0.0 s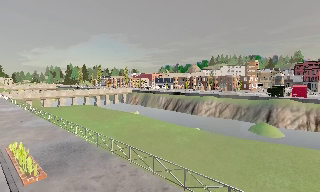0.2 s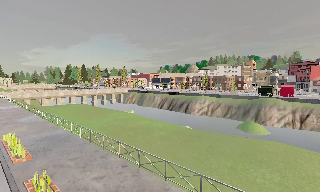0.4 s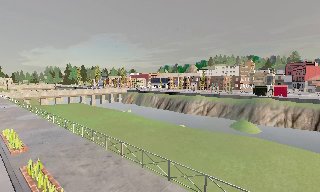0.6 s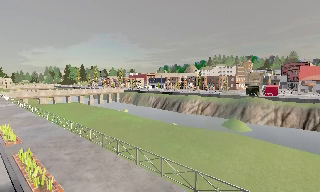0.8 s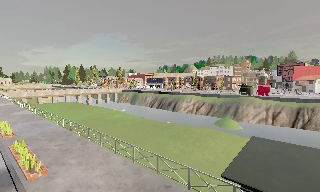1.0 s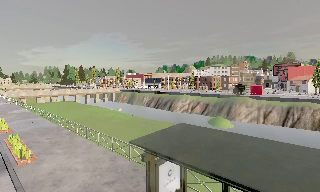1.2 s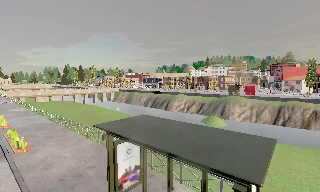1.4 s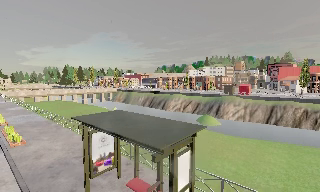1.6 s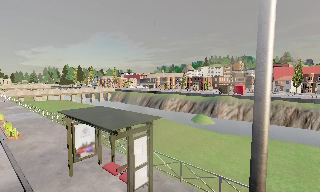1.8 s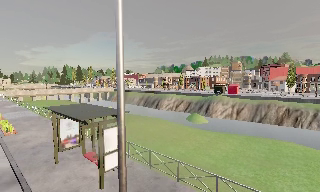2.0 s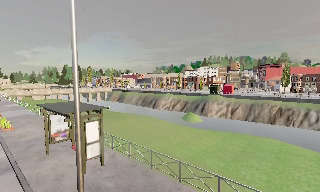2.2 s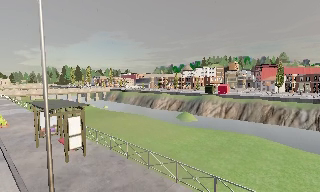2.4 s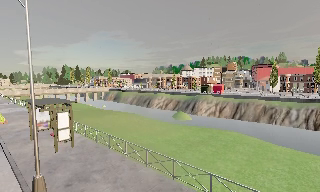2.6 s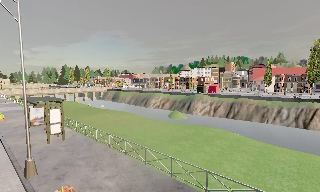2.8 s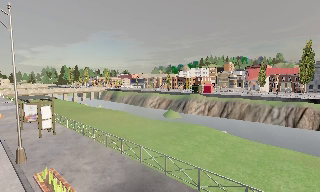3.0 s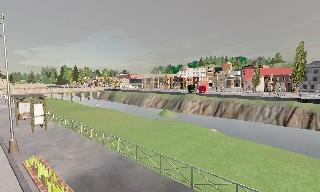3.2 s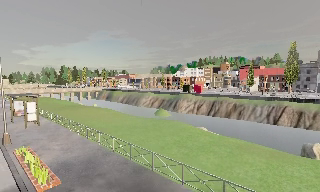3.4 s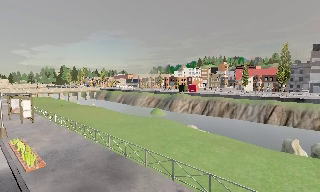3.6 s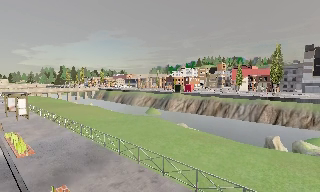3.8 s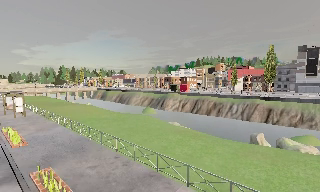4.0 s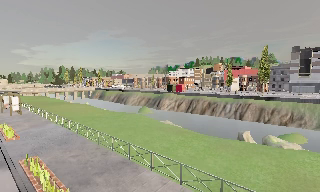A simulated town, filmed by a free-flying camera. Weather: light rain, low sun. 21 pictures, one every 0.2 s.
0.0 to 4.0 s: The camera travels to its right and backward, about 35 m, so close, fixed things drift to the left.
The film runs backward here.
